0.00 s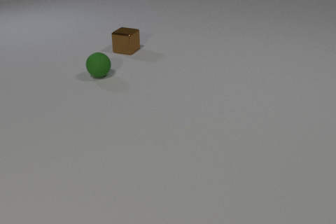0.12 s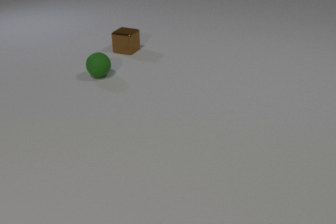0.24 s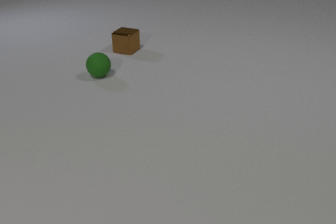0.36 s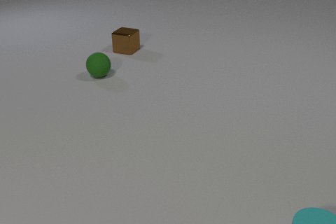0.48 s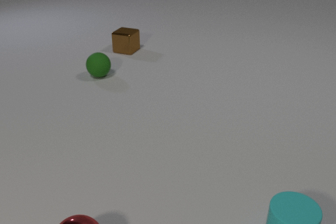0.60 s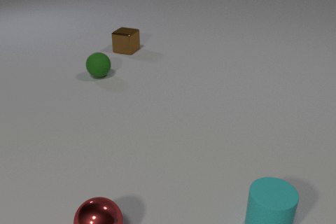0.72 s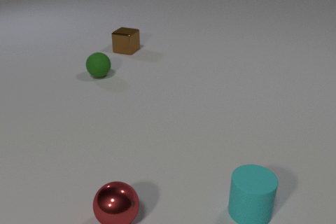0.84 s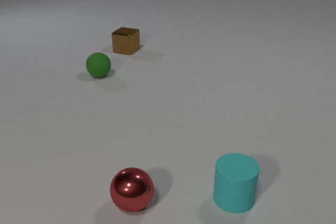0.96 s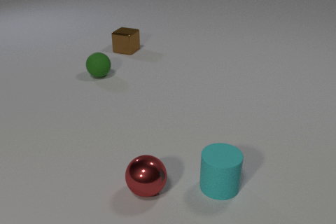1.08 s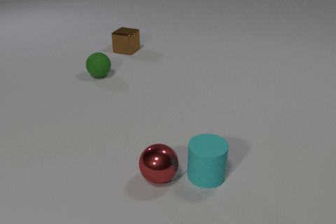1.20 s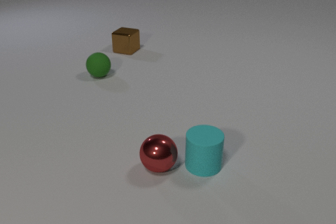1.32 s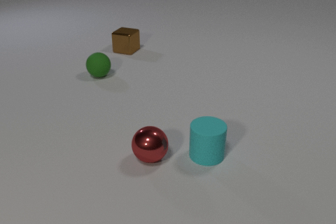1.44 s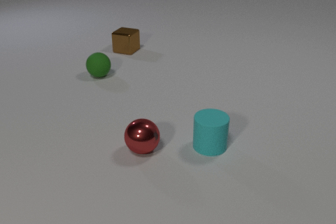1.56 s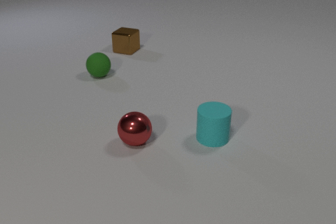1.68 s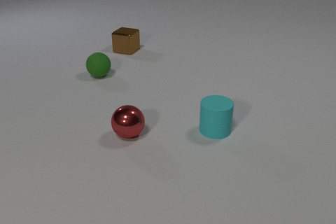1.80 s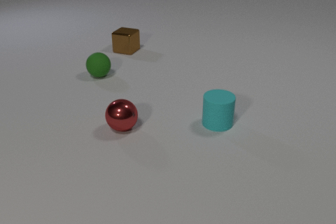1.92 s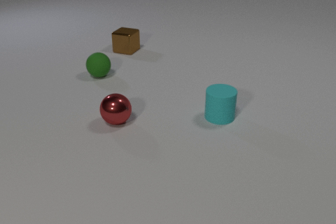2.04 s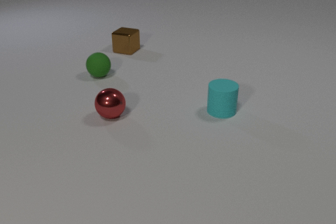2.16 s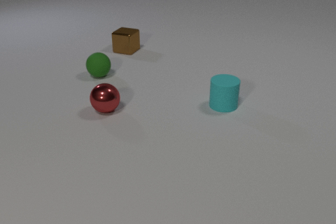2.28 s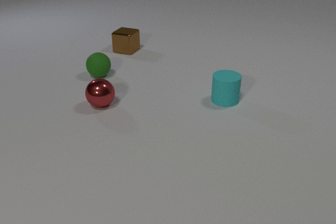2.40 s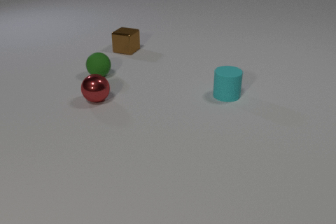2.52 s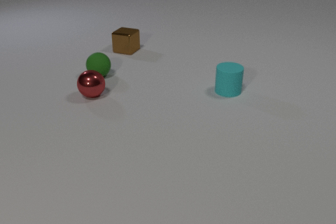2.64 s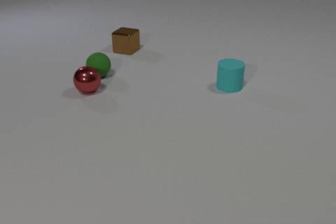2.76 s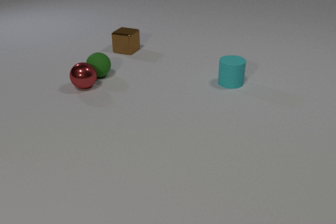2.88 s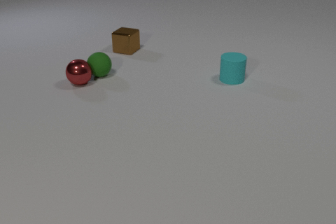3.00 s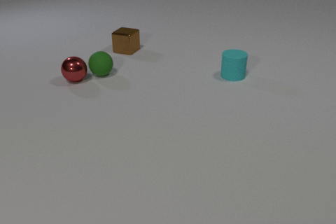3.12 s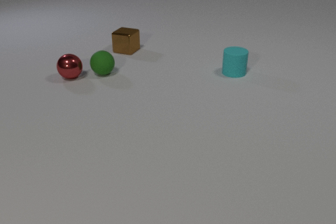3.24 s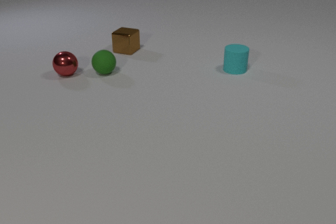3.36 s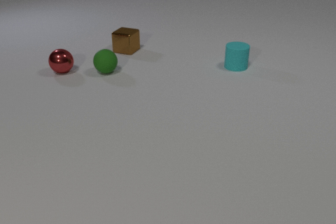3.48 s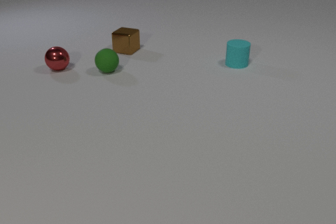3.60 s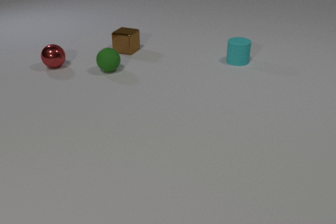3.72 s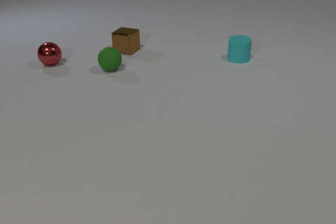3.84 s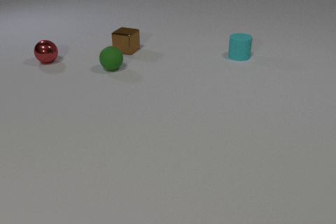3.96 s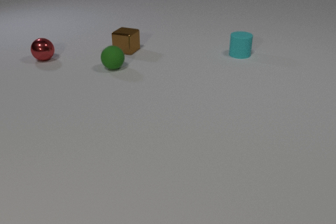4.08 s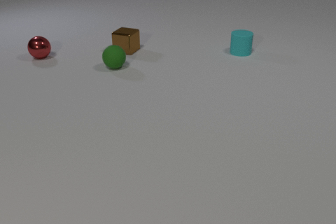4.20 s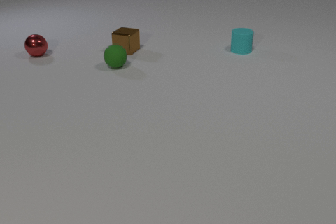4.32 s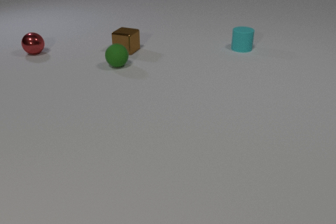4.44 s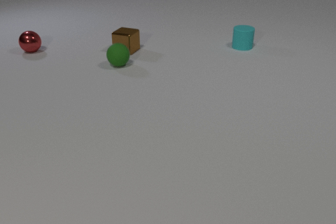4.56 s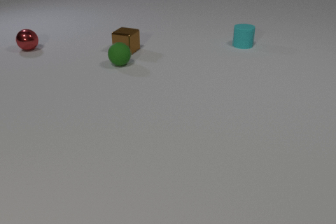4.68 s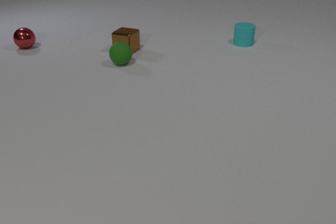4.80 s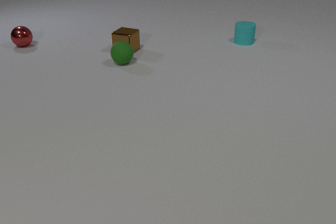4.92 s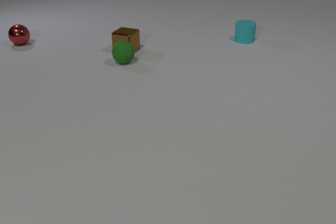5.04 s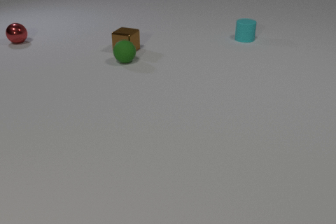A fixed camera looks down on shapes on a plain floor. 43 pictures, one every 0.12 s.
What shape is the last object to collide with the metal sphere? sphere.
How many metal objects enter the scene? 1.
How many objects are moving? 3.
0.00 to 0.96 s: The red metal sphere comes in at the bottom edge, rolls away from the camera and to the right. The cyan rubber cylinder comes in at the bottom edge, slides to the left and away from the camera.
0.96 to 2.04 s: The red metal sphere rolls away from the camera. The cyan rubber cylinder slides away from the camera. The red metal sphere and the cyan rubber cylinder collide.
2.04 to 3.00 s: The red metal sphere rolls away from the camera. The cyan rubber cylinder slides away from the camera. The red metal sphere and the green rubber sphere collide.
3.00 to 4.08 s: The red metal sphere rolls away from the camera and to the left. The cyan rubber cylinder slides away from the camera. The green rubber sphere rolls away from the camera and to the right.
4.08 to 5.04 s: The red metal sphere rolls away from the camera. The cyan rubber cylinder slides away from the camera. The green rubber sphere rolls away from the camera and to the right.
